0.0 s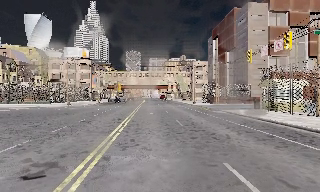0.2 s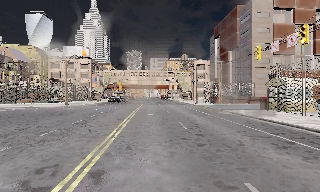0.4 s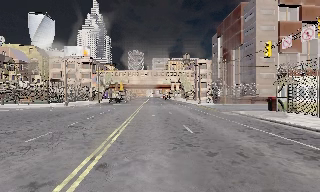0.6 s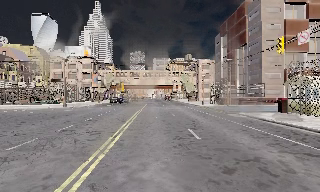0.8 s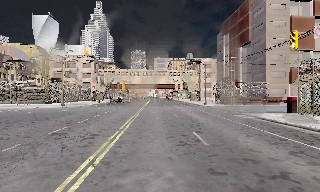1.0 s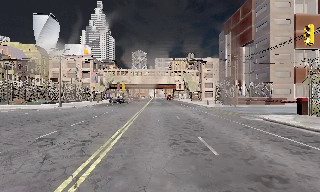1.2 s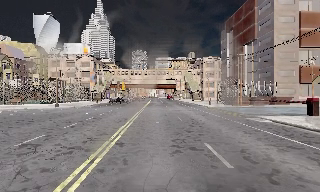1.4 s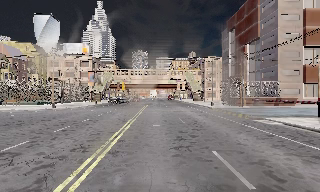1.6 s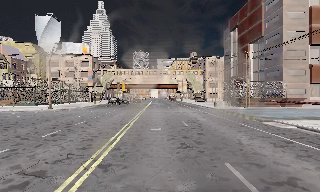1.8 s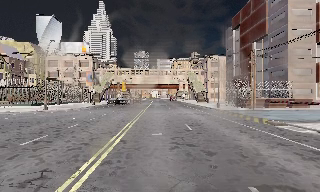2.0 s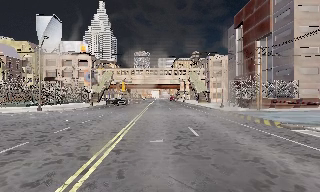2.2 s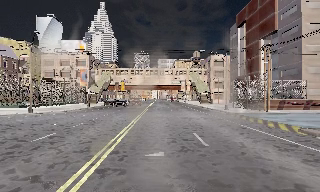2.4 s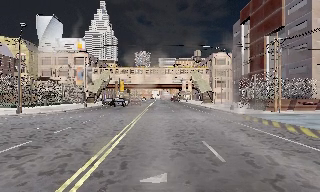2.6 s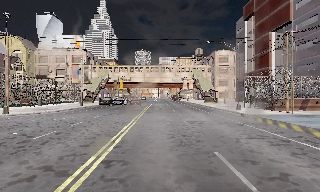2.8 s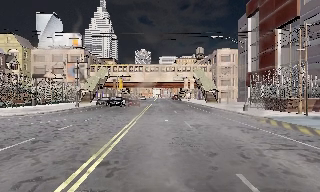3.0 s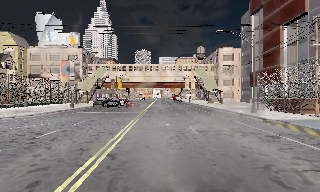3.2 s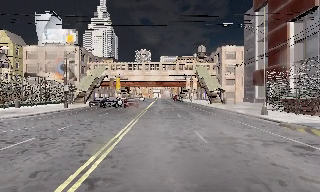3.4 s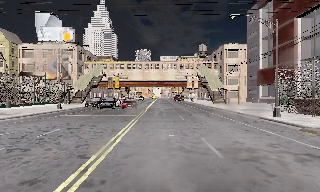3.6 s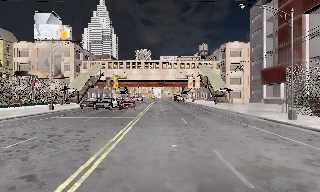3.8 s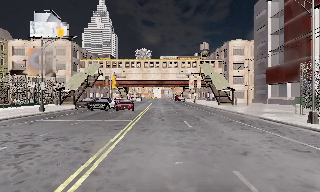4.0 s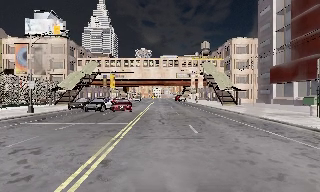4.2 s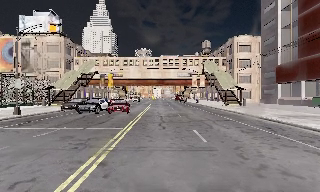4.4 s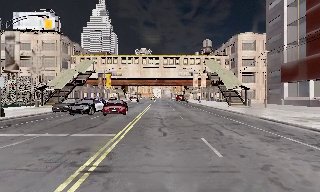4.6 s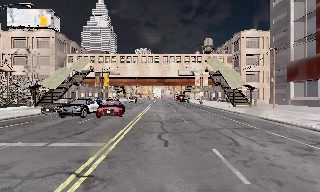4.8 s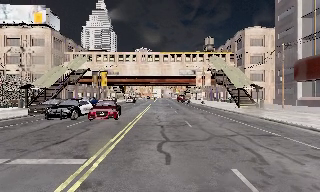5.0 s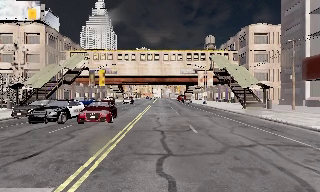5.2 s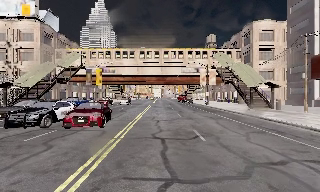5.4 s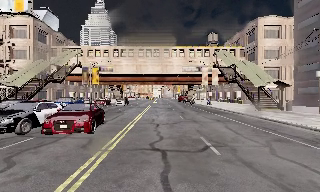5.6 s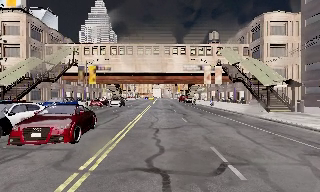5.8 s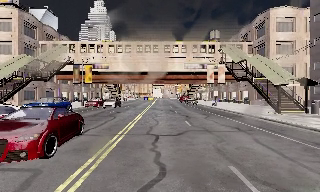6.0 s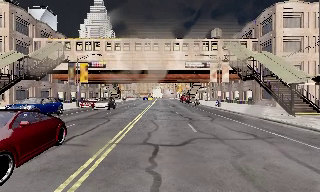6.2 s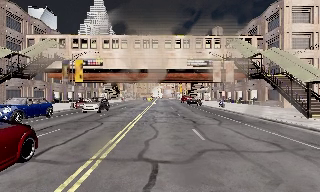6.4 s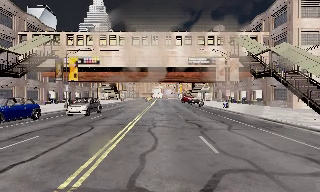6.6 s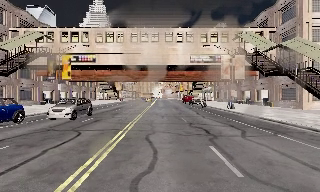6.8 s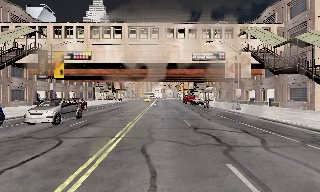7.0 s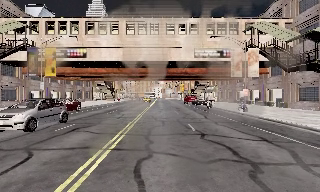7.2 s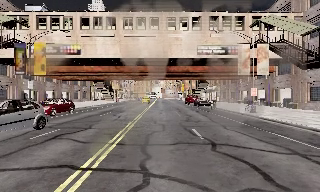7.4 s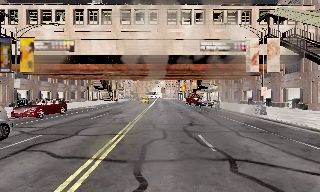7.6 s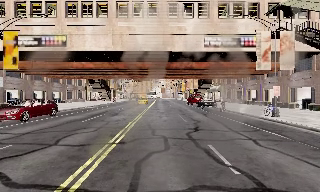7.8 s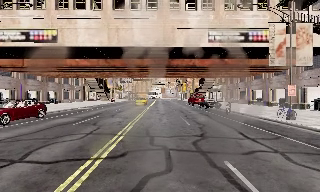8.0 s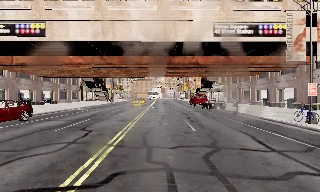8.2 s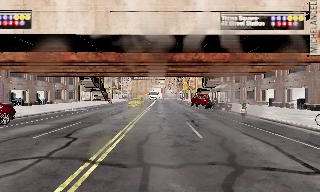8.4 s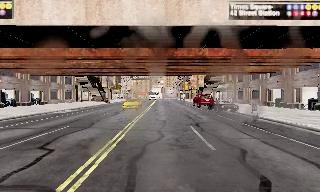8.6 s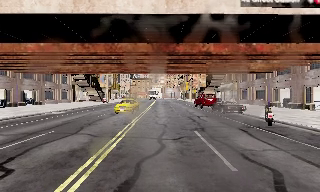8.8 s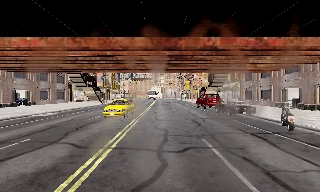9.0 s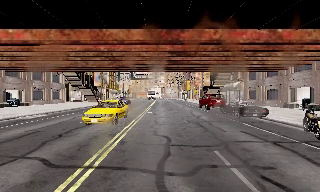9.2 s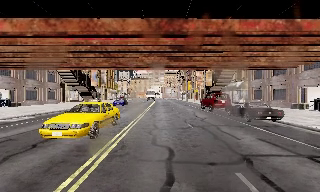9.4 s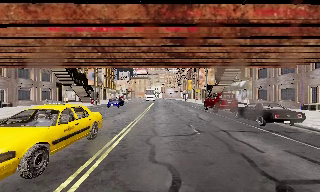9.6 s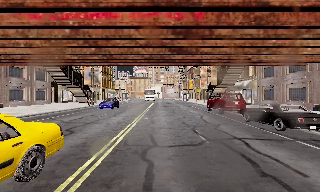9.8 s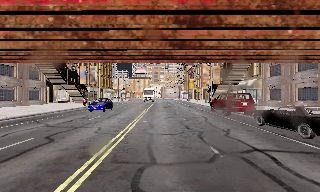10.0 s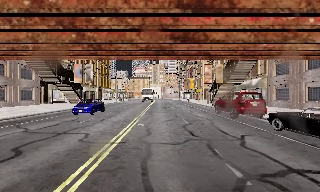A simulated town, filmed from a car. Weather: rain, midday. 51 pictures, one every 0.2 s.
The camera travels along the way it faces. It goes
forward.
0.0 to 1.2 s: The camera travels forward, about 5 m, so what stands in front looms larger.
1.2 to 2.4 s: The camera travels forward, about 7 m, so what stands in front looms larger. It gains speed.
2.4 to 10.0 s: The camera travels forward, about 55 m, so what stands in front looms larger.
The film runs forward here.
